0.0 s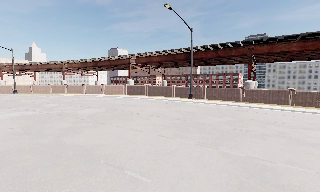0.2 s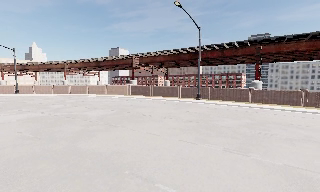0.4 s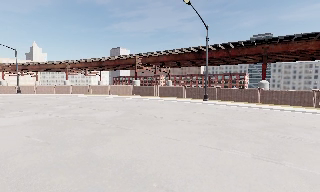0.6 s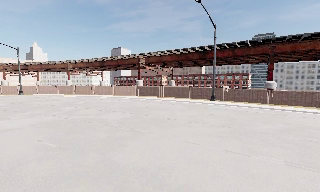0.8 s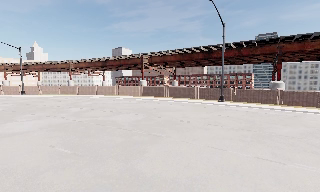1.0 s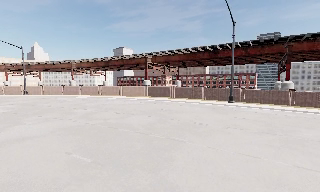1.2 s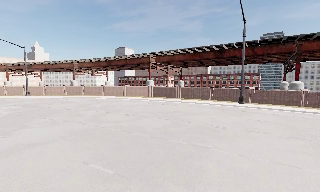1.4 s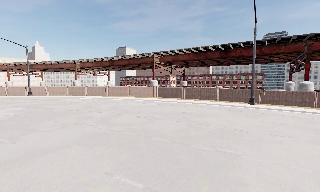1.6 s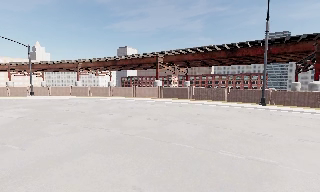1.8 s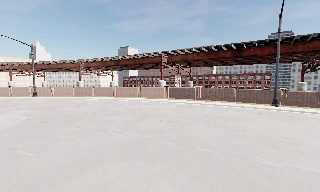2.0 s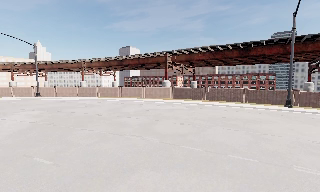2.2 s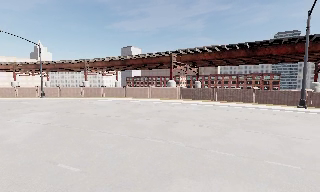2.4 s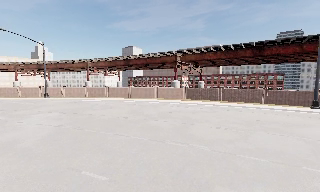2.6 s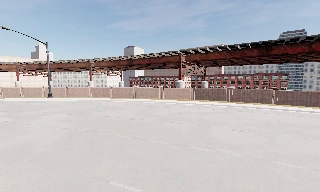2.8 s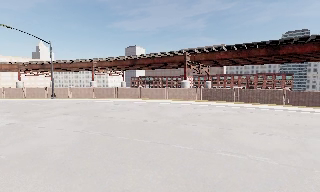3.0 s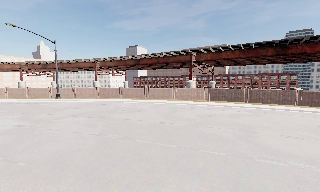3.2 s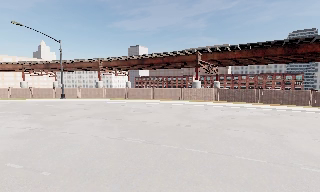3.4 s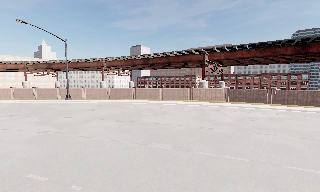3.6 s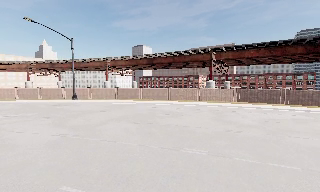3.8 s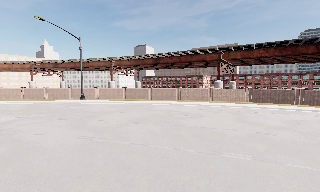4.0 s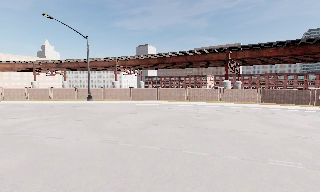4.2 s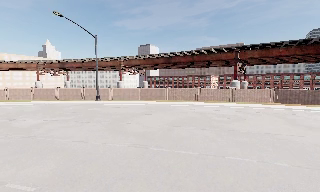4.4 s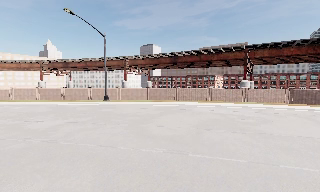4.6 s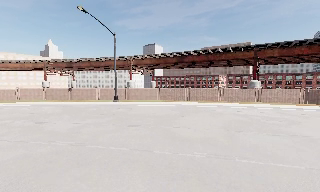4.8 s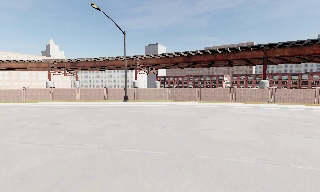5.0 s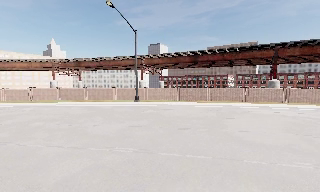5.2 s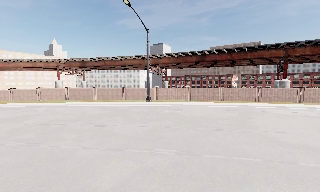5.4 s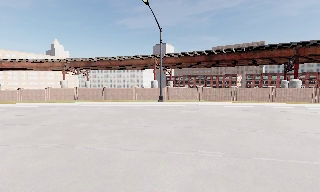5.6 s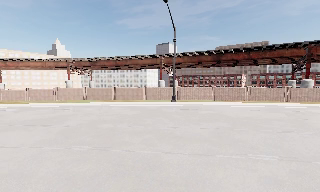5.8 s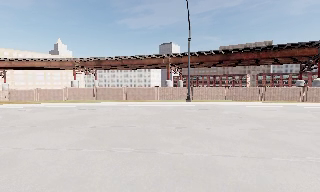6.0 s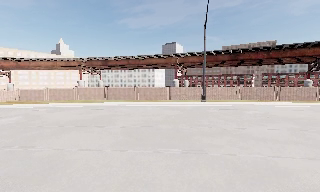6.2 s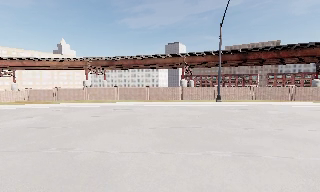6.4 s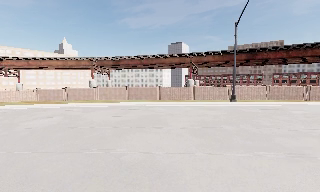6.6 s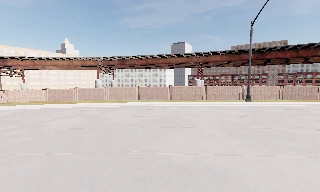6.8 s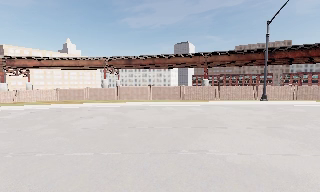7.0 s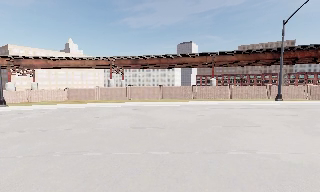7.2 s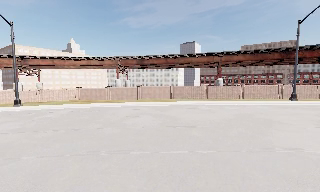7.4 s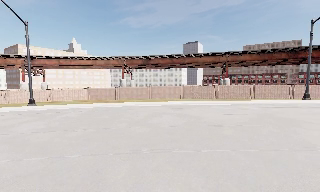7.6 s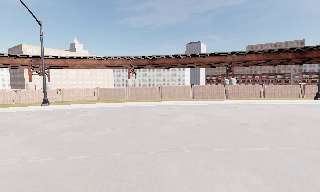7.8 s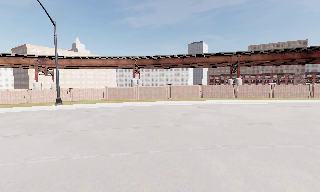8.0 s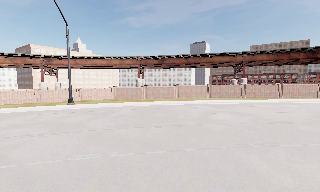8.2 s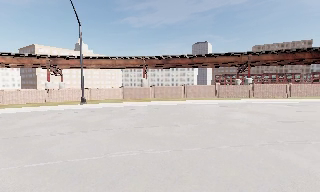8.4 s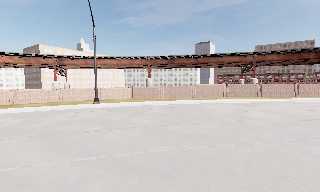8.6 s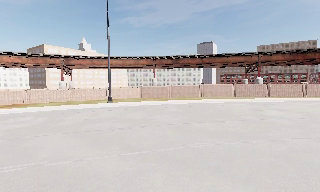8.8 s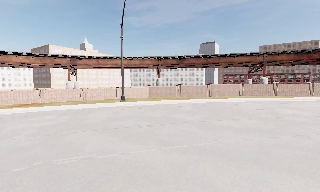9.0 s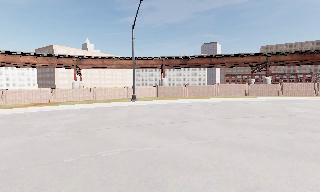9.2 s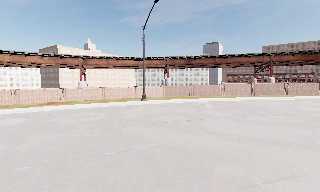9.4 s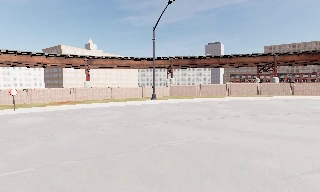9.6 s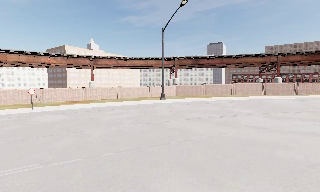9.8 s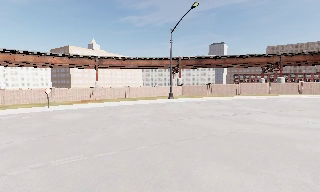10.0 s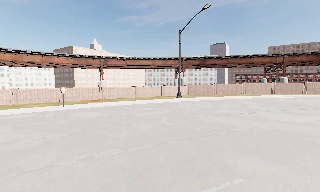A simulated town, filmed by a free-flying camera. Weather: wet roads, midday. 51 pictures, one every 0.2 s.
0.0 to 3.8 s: The camera travels to its left and forward, about 25 m, so close, fixed things drift to the right.
3.8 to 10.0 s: The camera travels to its left, about 50 m, so close, fixed things drift to the right.
The film runs backward here.
